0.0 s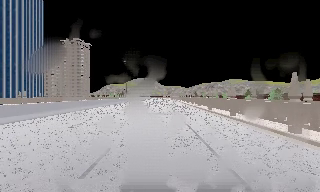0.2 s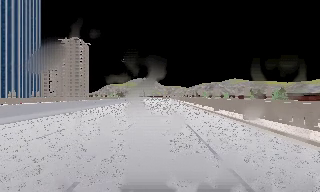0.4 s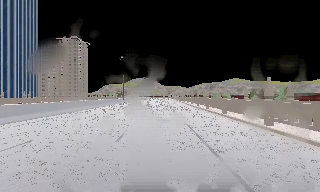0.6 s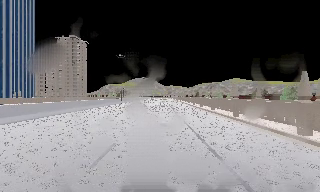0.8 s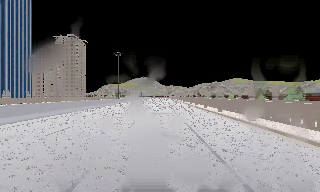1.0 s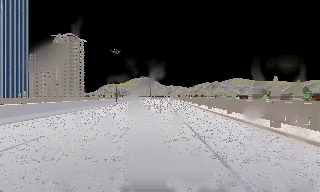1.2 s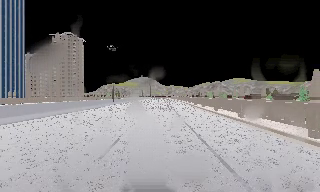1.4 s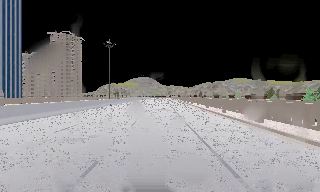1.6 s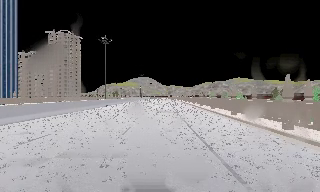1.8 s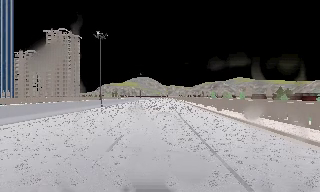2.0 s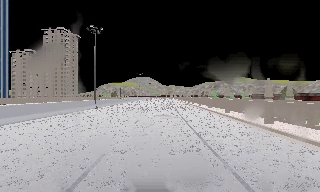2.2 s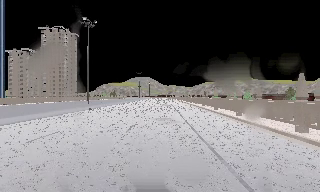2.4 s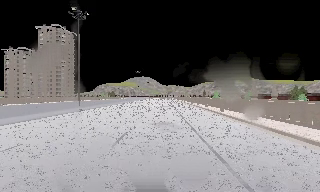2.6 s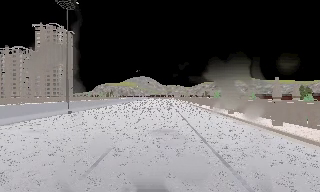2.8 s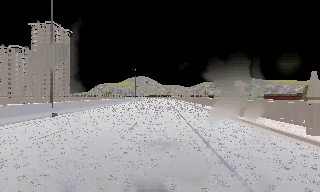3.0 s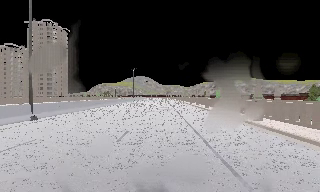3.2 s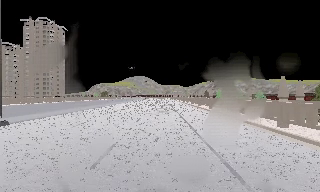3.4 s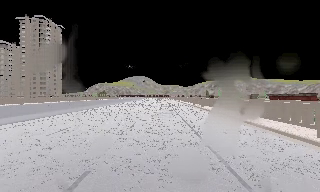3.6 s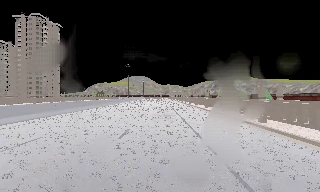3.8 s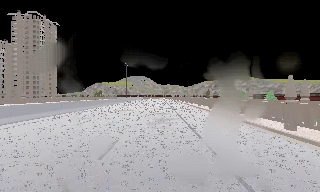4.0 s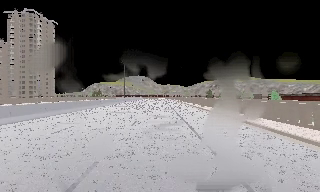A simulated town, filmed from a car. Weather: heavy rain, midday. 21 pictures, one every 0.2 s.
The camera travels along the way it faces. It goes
forward.
0.0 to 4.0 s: The camera travels forward, about 45 m, so what stands in front looms larger.
The film runs forward here.
